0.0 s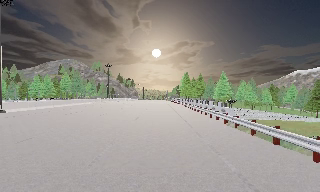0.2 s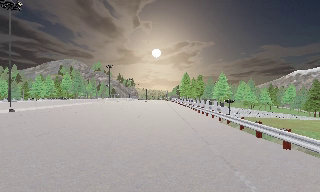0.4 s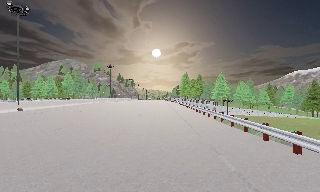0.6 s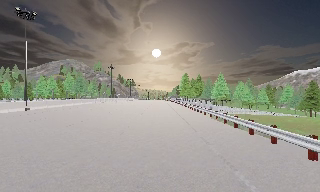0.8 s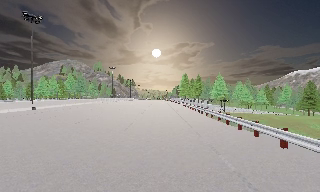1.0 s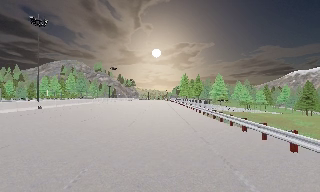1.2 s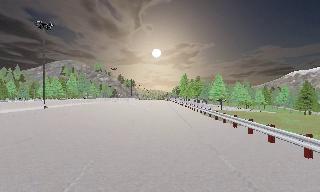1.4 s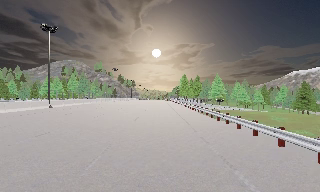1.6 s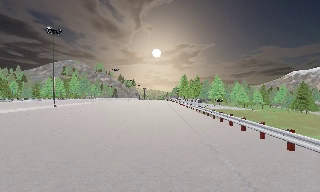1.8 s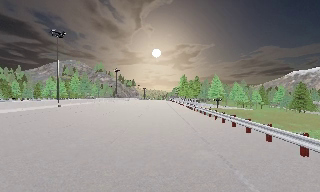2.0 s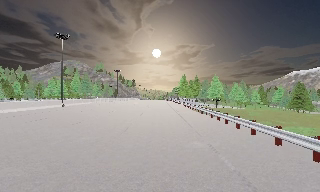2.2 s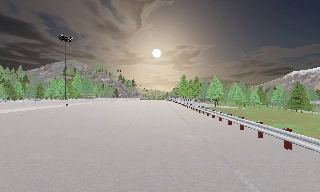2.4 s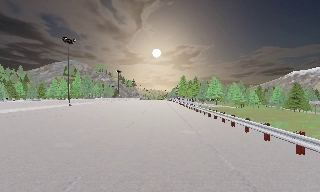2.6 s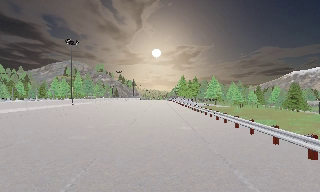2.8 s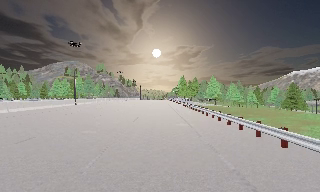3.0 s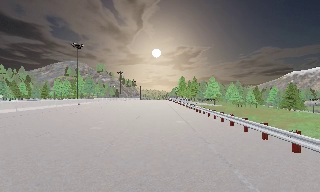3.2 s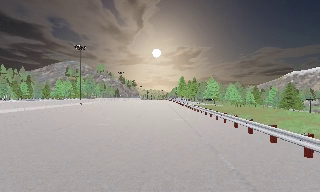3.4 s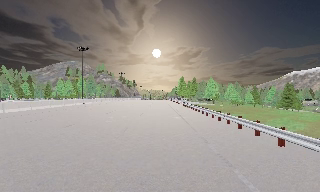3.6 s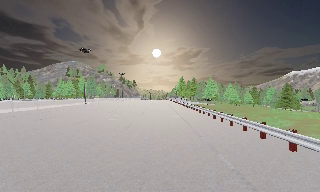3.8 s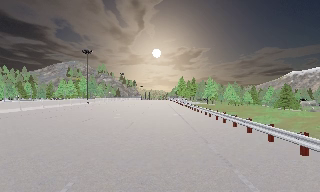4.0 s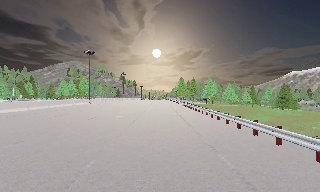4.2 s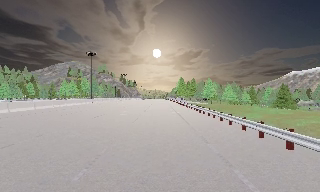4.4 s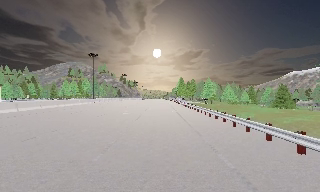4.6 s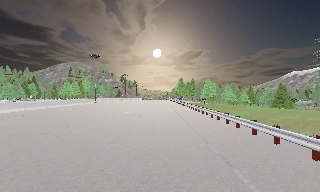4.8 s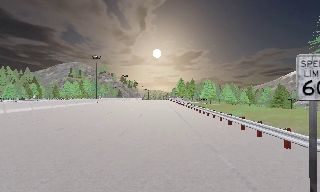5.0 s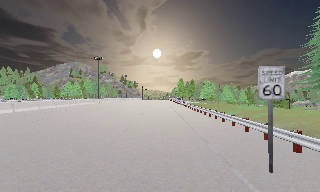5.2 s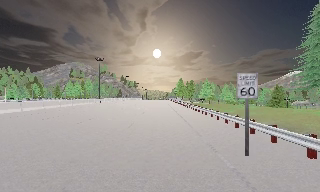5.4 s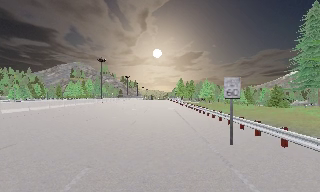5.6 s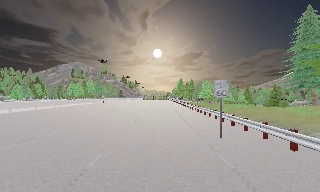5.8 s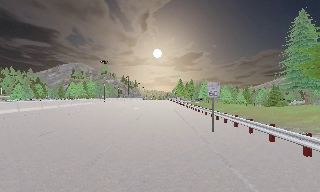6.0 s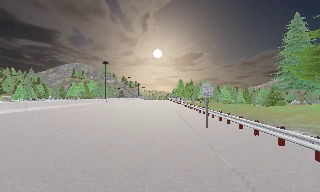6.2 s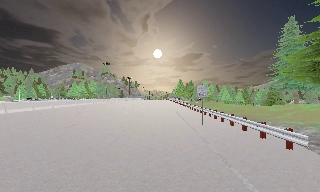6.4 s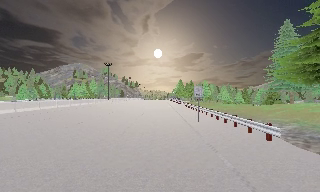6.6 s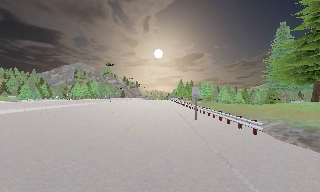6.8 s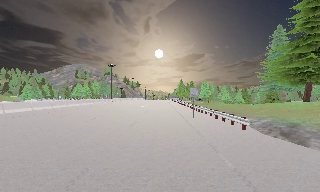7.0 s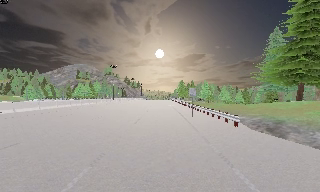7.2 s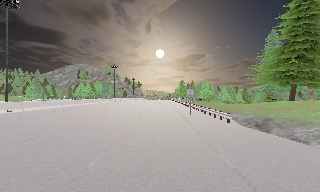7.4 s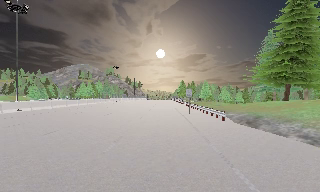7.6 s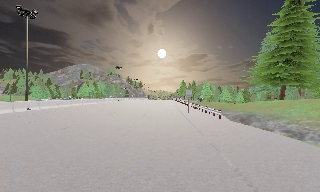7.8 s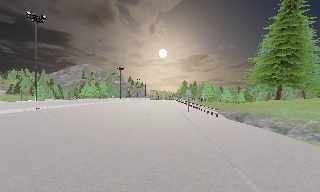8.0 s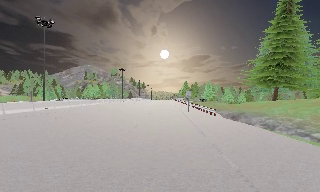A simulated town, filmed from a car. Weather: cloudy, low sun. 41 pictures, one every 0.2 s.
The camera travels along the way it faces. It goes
backward.
0.0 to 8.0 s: The camera travels backward, about 40 m, so what stands in front gets smaller.
The film runs backward here.
